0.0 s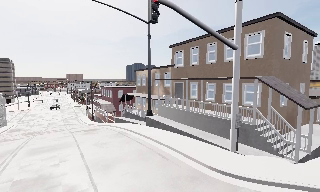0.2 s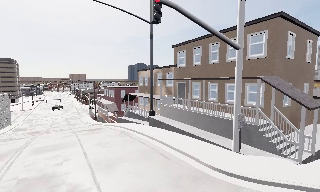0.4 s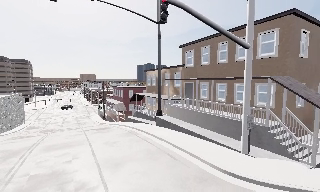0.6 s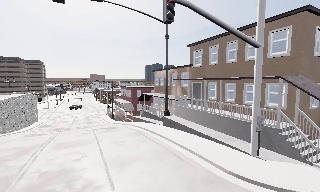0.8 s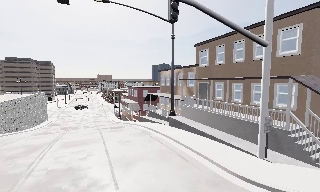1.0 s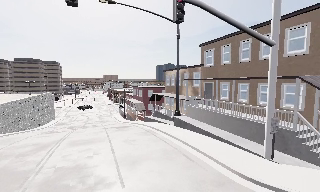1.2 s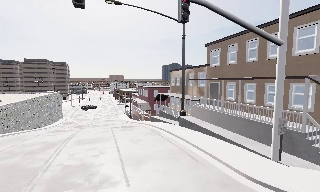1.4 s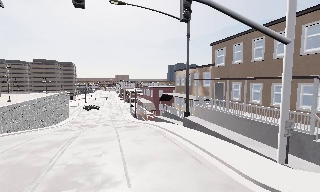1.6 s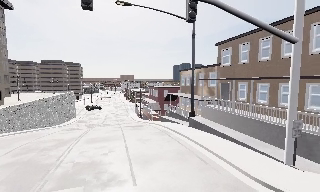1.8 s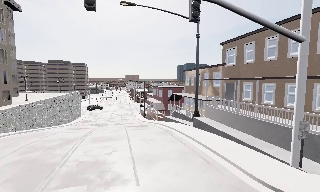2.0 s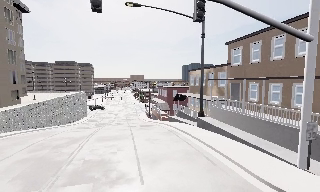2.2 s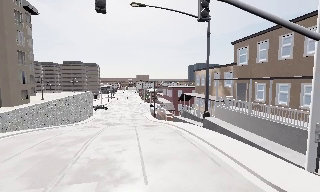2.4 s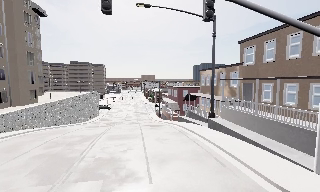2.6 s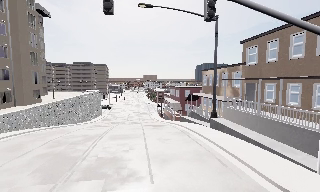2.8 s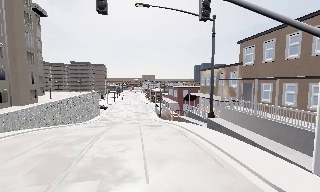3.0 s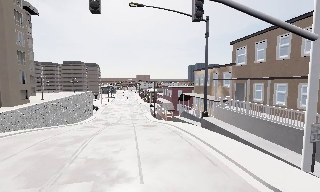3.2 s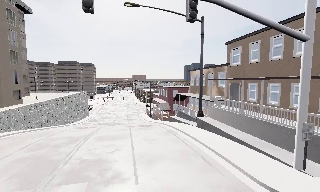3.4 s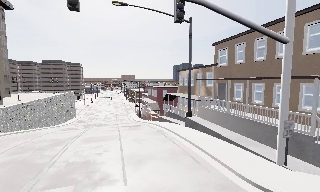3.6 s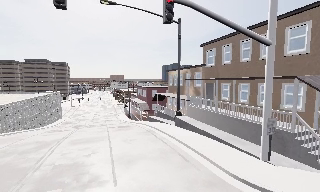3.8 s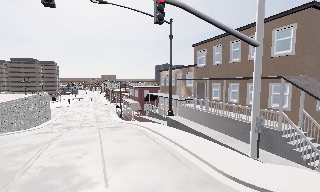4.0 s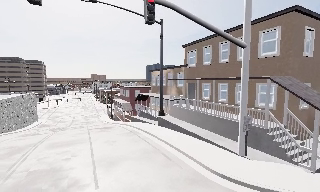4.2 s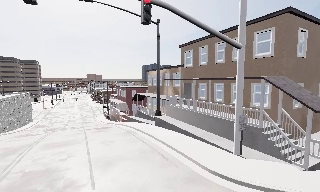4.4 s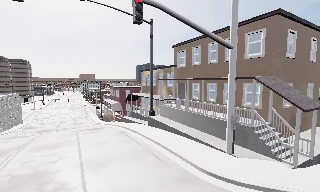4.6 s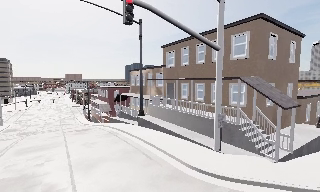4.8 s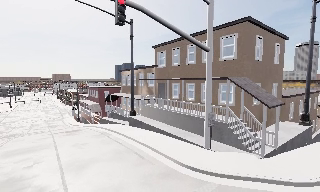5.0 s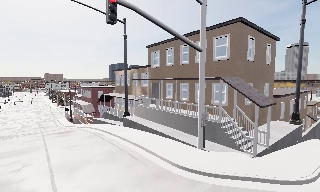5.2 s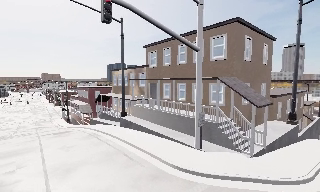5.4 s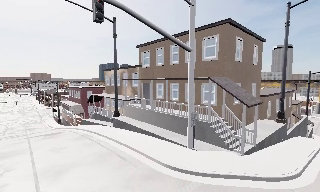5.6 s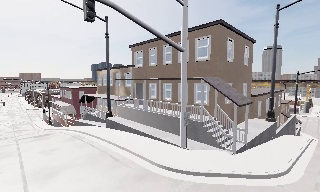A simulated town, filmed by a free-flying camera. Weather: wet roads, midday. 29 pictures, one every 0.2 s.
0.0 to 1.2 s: The scene slides to the right, as the camera pans about 15 degrees to its left.
1.2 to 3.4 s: The camera travels to its right, about 0.5 m.
3.4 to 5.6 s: The scene slides to the left, as the camera pans about 30 degrees to its right.
The film runs backward here.
